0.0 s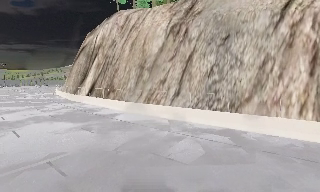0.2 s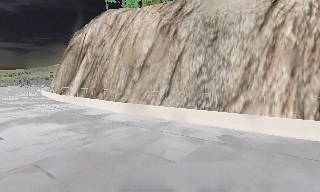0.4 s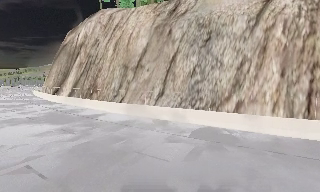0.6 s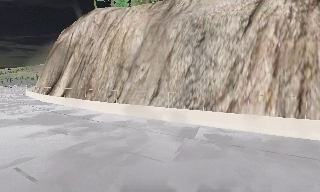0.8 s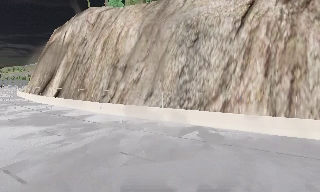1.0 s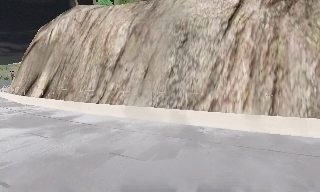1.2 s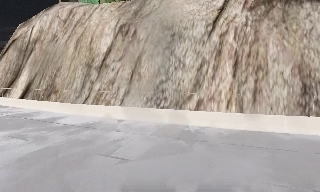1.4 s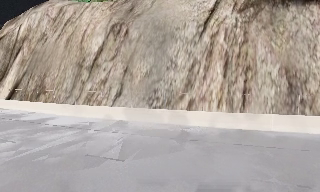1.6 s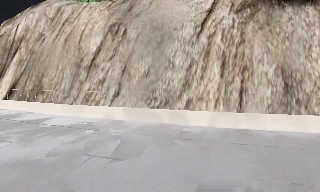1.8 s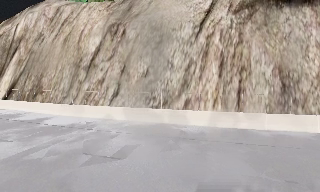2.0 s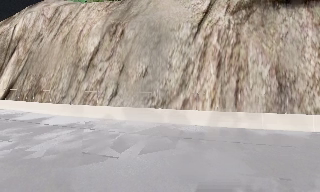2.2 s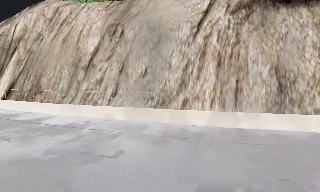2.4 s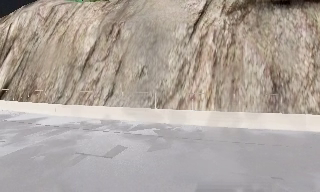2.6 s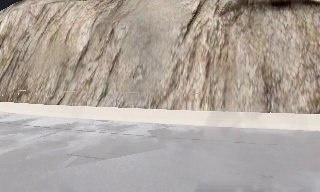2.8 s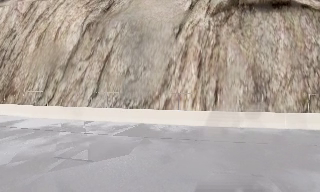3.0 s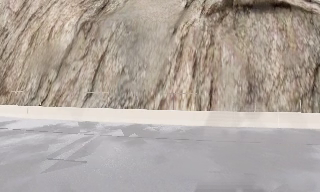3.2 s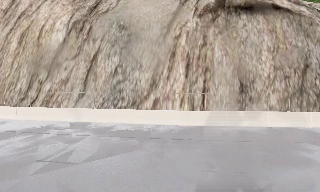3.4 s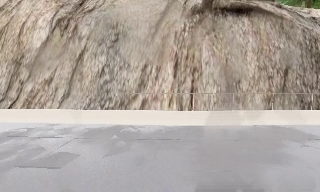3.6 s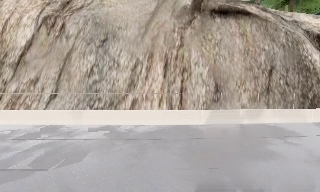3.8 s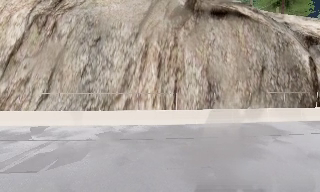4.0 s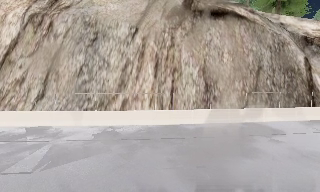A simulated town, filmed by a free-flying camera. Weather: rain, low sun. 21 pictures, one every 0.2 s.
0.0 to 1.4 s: The camera pans to its right, which is clockwise from overhead, by about 20 degrees. It travels to its right, about 0.5 m, so close, fixed things drift to the left.
1.4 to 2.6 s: The camera travels to its right, about 0.5 m, so close, fixed things drift to the left.
2.6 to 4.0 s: The camera swings to its right by about 15 degrees, and the scene slides to the left. It travels to its right, about 0.5 m, so close, fixed things drift to the left.
The film runs backward here.
